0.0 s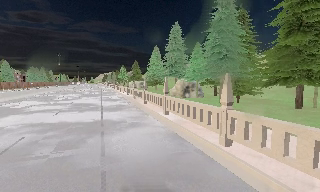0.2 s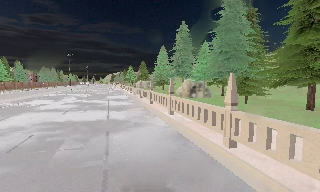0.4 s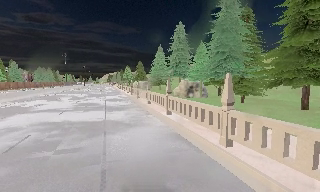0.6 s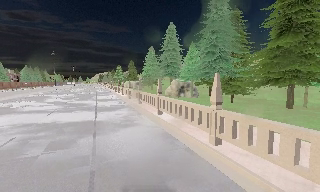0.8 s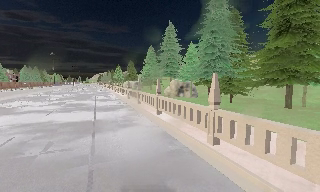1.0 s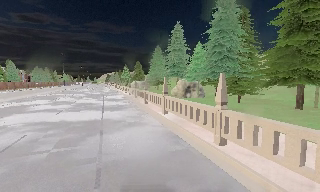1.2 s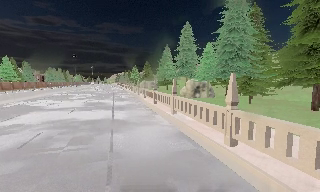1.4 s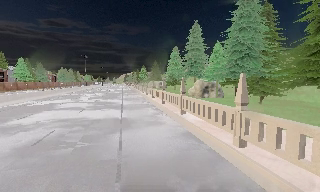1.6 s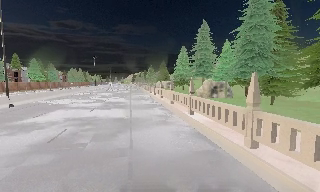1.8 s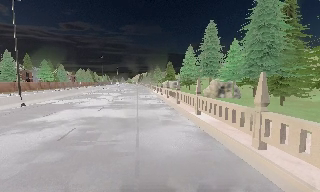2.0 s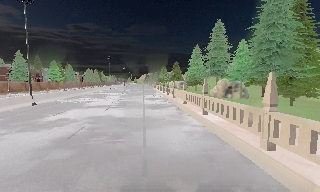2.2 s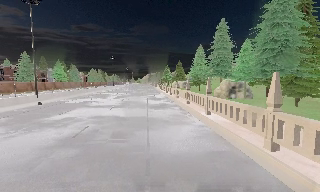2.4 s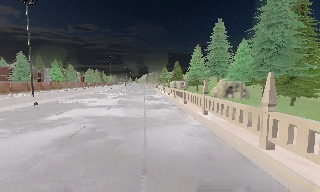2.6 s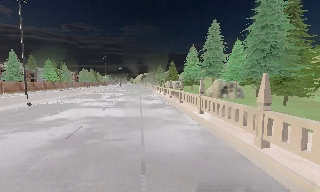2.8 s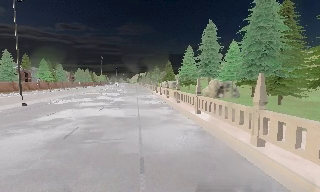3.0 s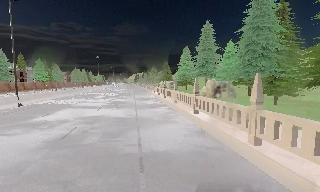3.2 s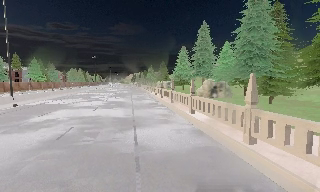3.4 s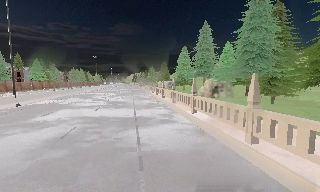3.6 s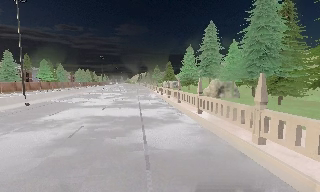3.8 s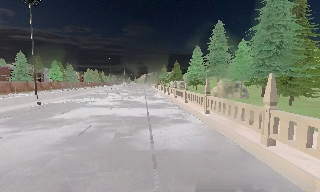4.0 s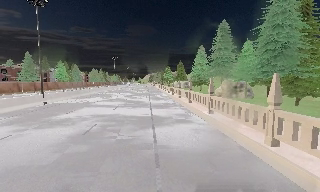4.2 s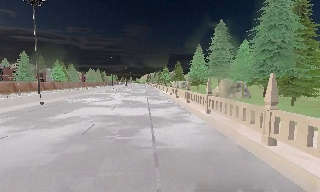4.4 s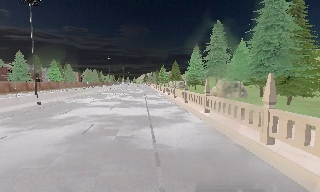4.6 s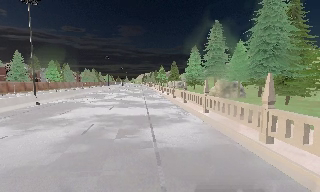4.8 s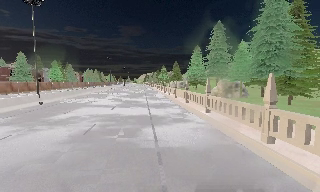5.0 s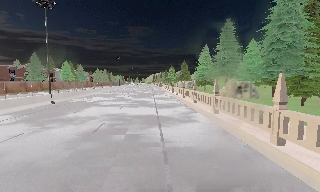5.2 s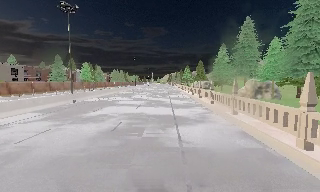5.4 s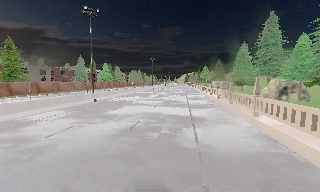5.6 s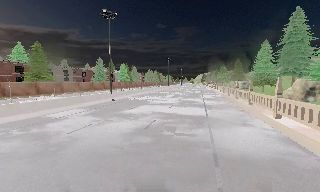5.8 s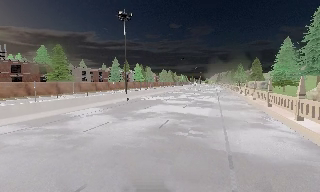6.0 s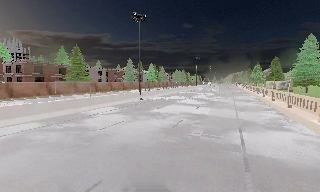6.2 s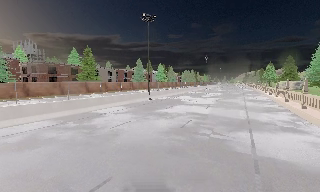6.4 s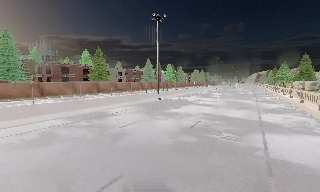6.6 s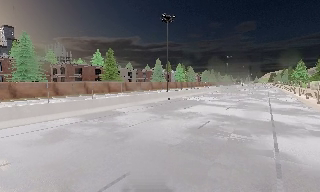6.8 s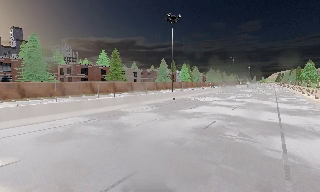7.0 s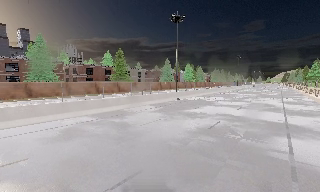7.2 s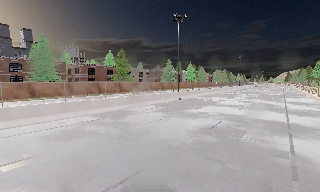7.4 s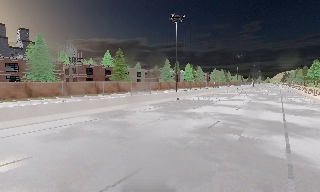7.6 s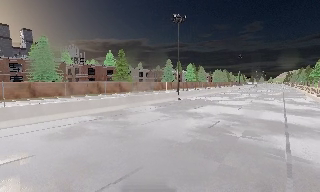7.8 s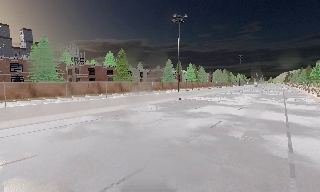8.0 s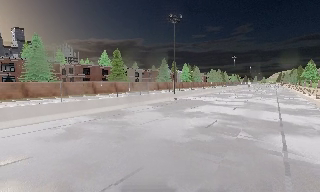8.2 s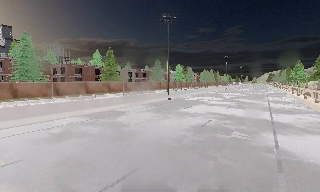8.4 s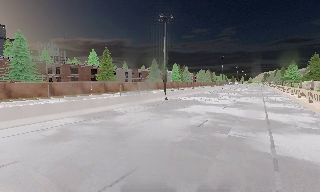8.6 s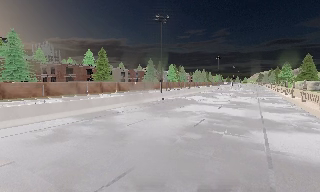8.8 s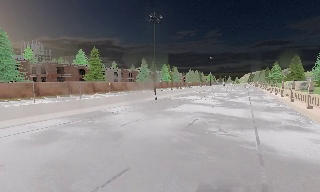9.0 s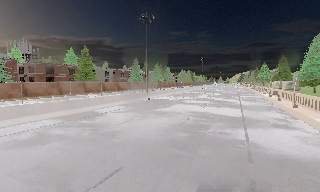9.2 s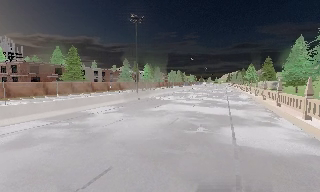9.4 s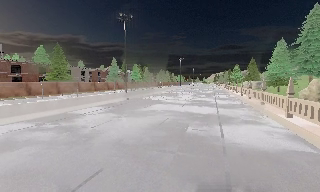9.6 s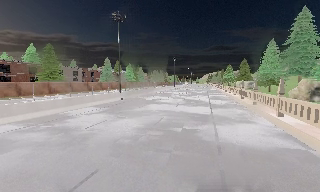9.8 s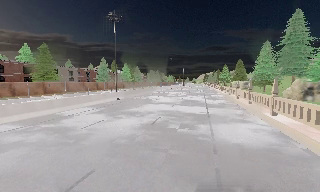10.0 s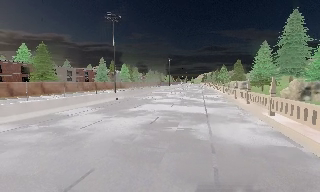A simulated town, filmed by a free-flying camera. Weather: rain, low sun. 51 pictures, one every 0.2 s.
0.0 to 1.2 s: The camera shifts only a little, or ends up much as it began.
1.2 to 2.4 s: The camera pans to its left, which is counterclockwise from overhead, by about 10 degrees.
2.4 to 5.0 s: The camera travels backward, about 0.5 m, so what stands in front gets smaller.
5.0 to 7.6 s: The scene slides to the right, as the camera pans about 40 degrees to its left. It travels backward, about 0.5 m.
7.6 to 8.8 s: The camera shifts only a little, or ends up much as it began.
8.8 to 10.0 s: The camera swings to its right by about 15 degrees, and the scene slides to the left.
The film runs backward here.
